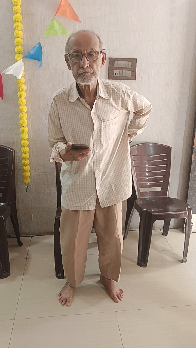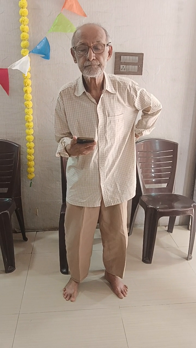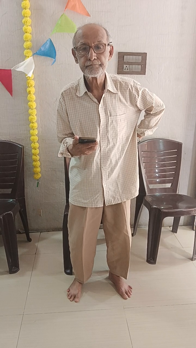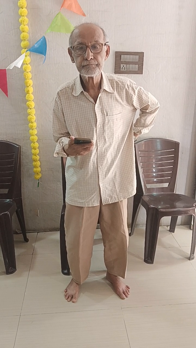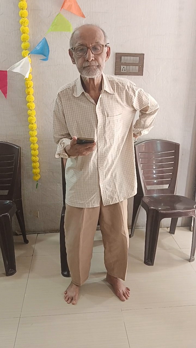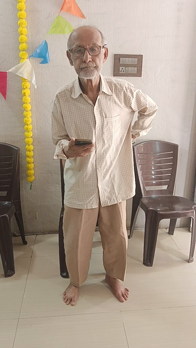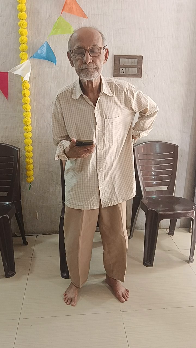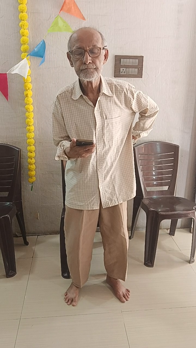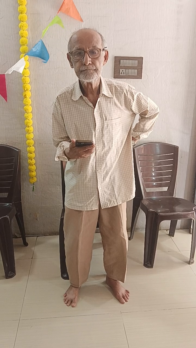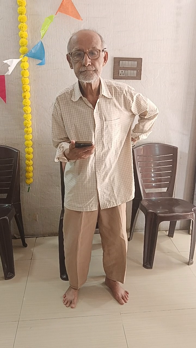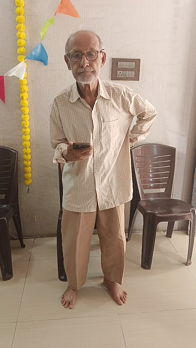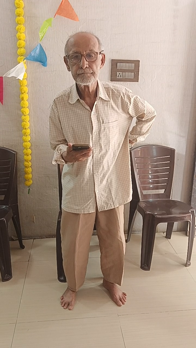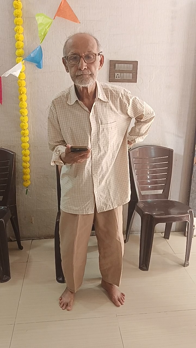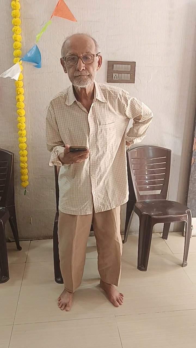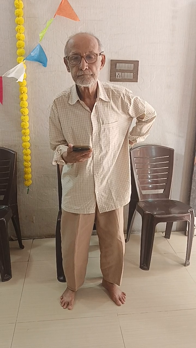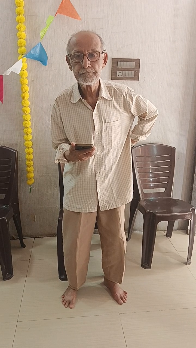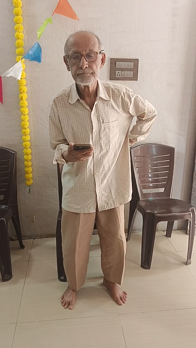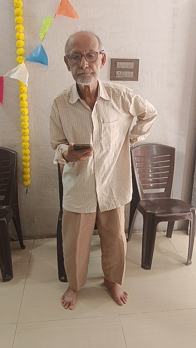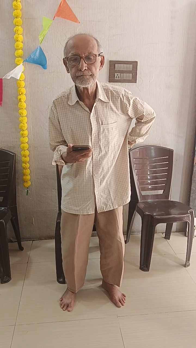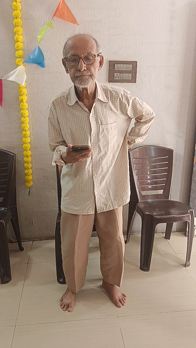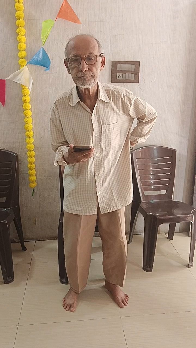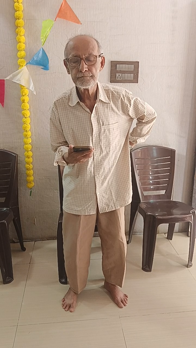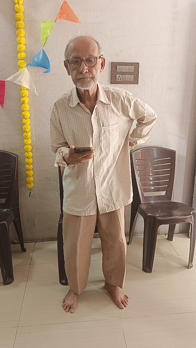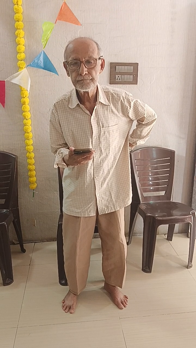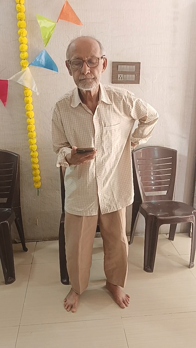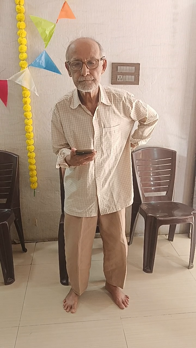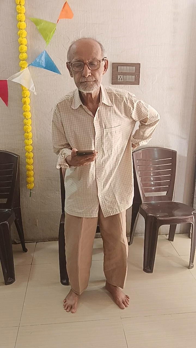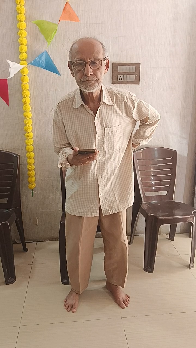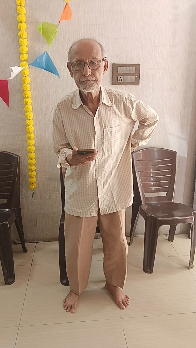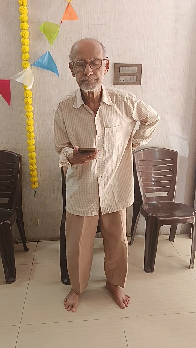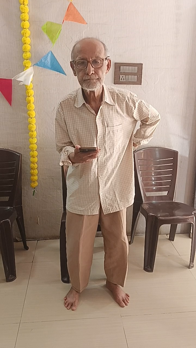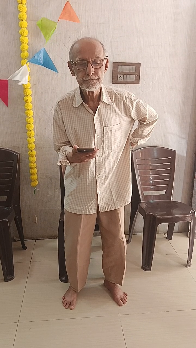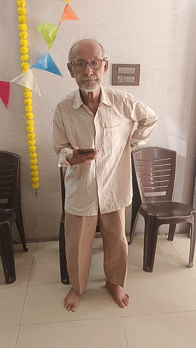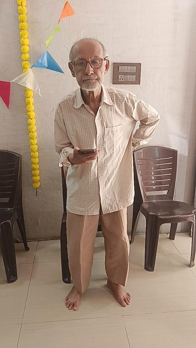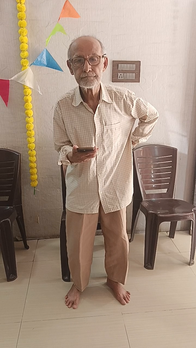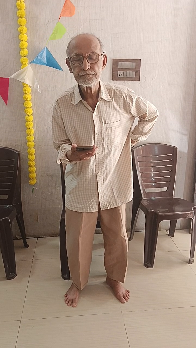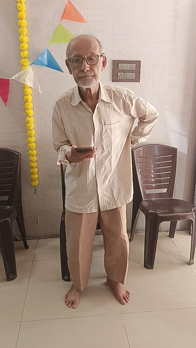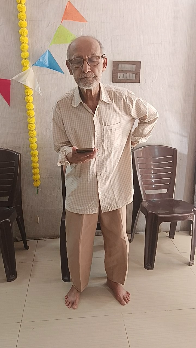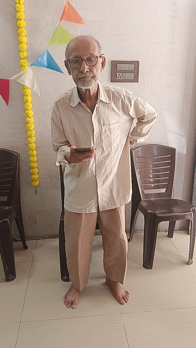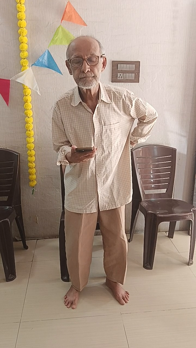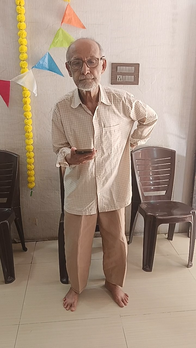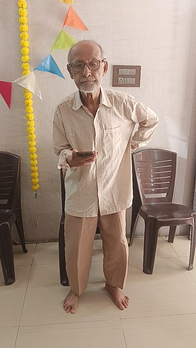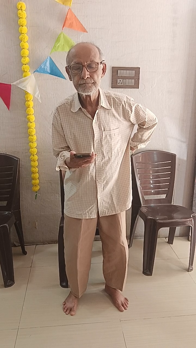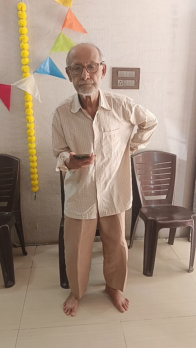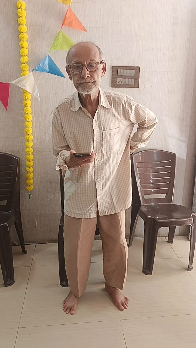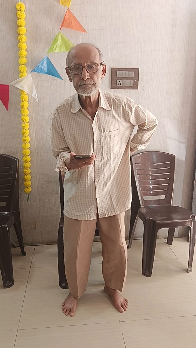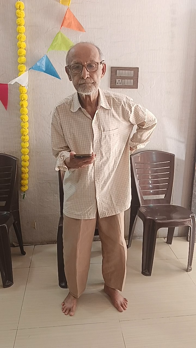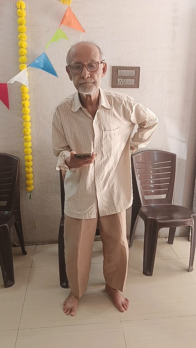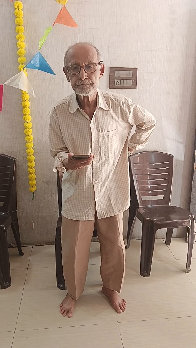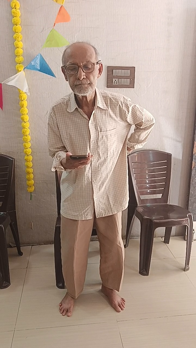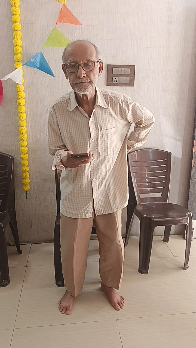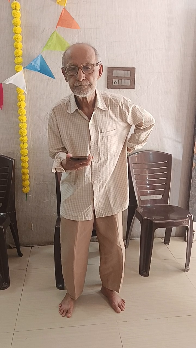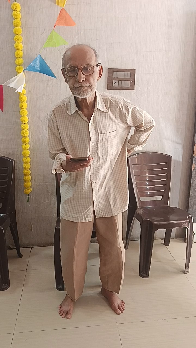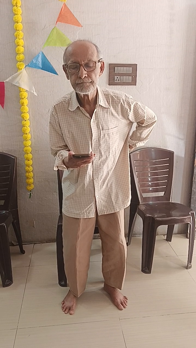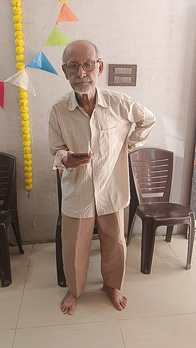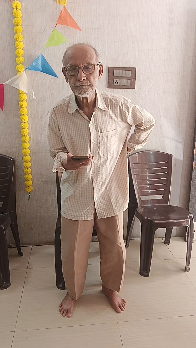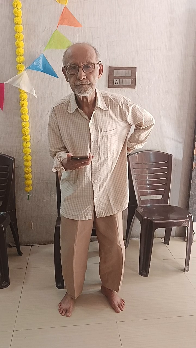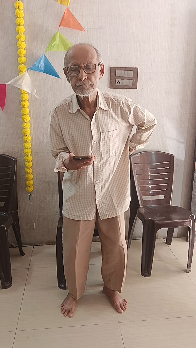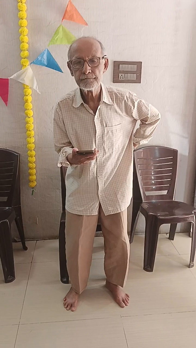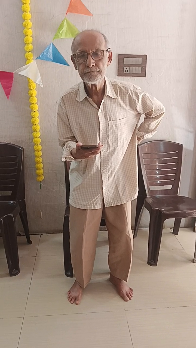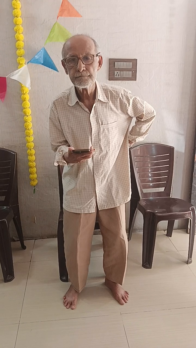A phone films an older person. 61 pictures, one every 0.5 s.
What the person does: Standing.
